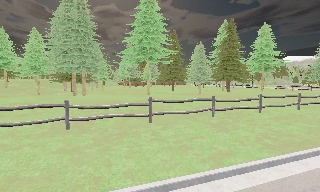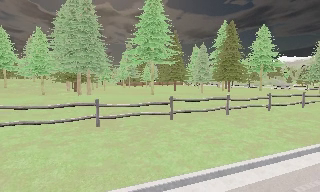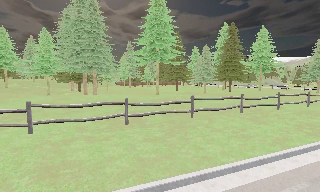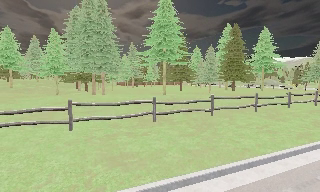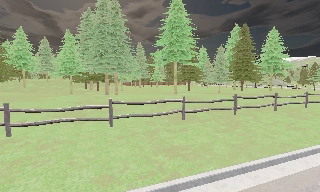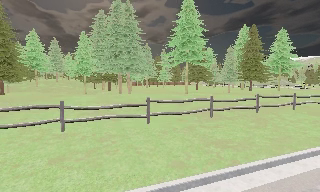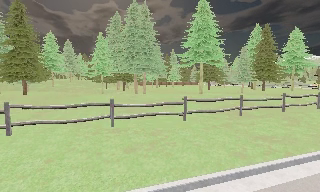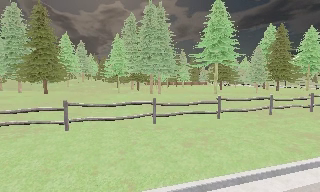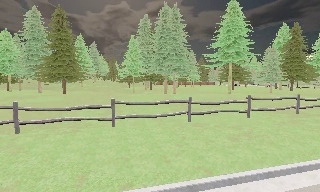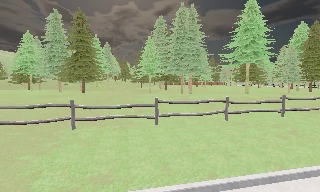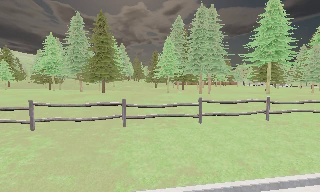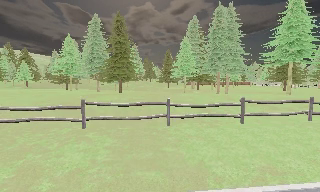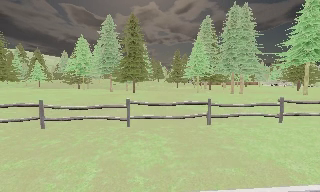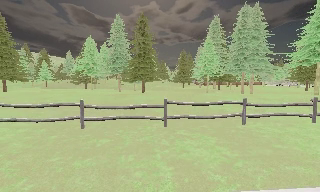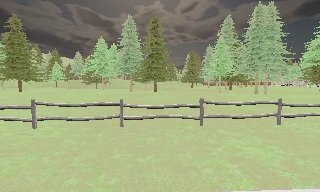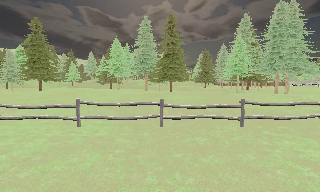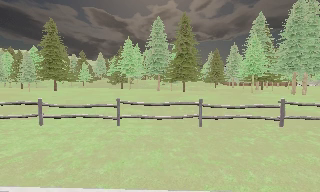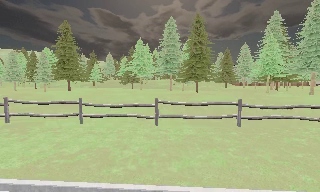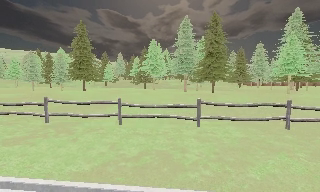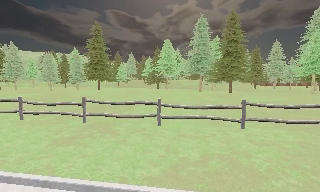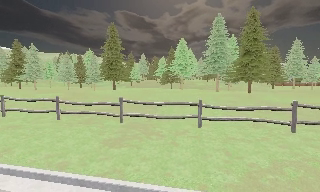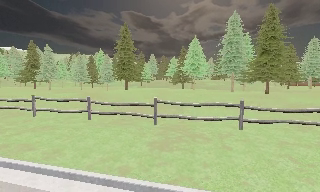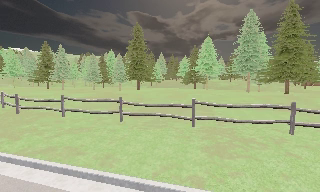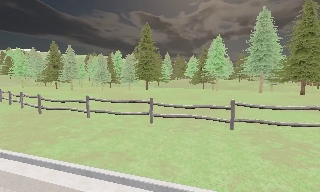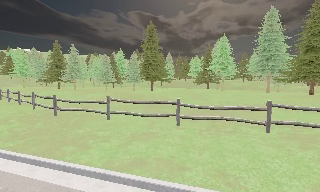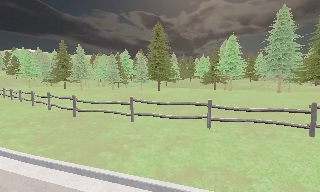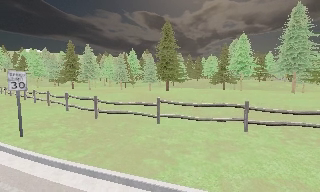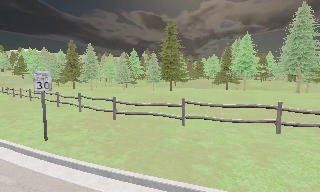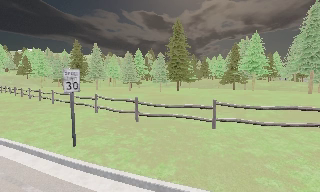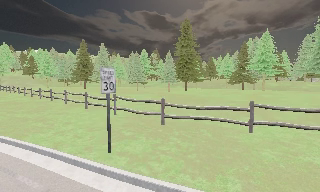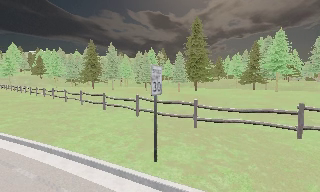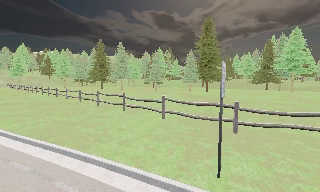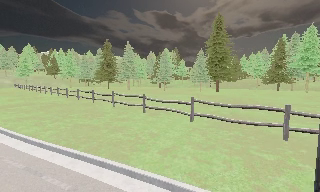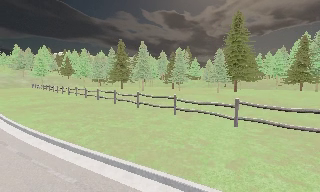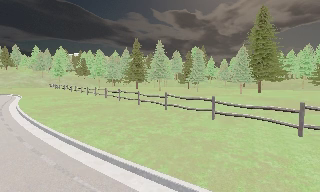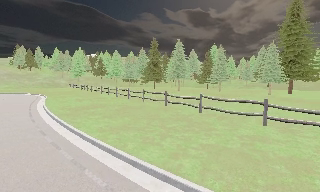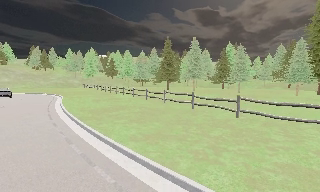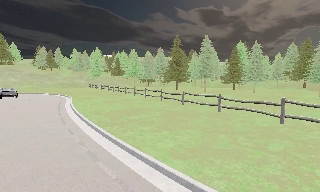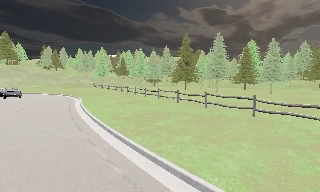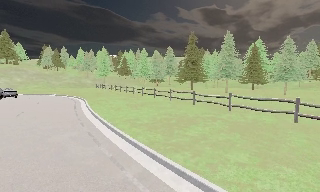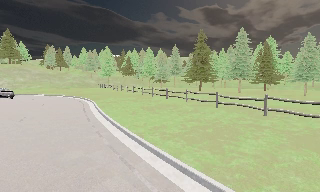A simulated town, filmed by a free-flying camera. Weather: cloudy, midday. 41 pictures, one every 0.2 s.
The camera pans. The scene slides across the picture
to the right.
The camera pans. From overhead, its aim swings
counterclockwise.
0.0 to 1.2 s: The camera travels to its left, about 10 m, so close, fixed things drift to the right.
1.2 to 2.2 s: The camera swings to its left by about 10 degrees, and the scene slides to the right. It travels to its left, about 9 m, so close, fixed things drift to the right.
2.2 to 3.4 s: The camera travels to its left, about 10 m, so close, fixed things drift to the right.
3.4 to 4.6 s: The camera swings to its left by about 15 degrees, and the scene slides to the right. It travels to its left, about 9 m, so close, fixed things drift to the right.
4.6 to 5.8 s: The camera travels to its left, about 8 m, so close, fixed things drift to the right.
5.8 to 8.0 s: The camera pans to its left, which is counterclockwise from overhead, by about 20 degrees. It travels to its left and forward, about 19 m, so close, fixed things drift to the right.
The film runs forward here.
